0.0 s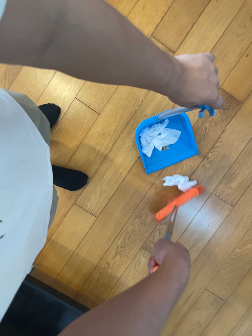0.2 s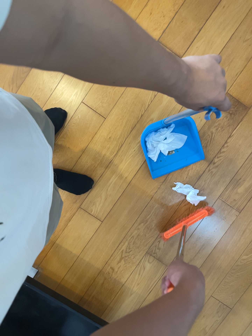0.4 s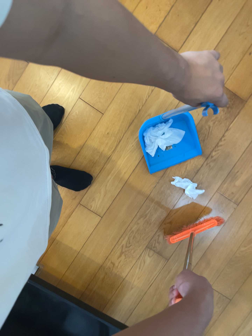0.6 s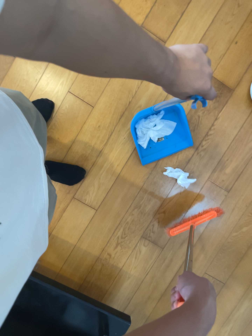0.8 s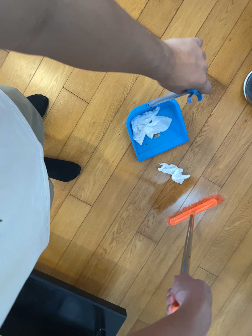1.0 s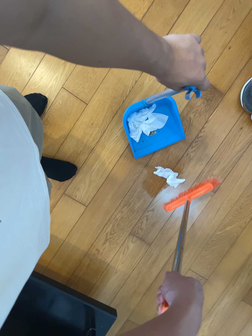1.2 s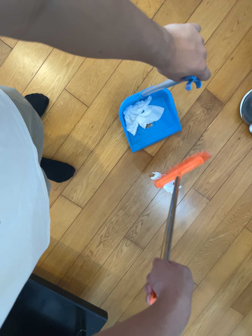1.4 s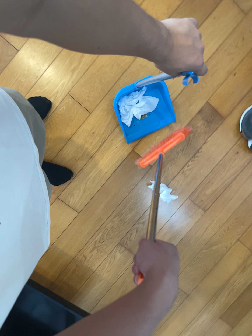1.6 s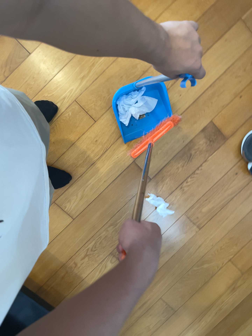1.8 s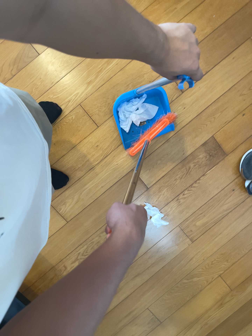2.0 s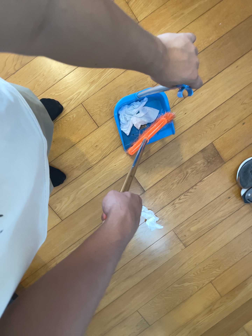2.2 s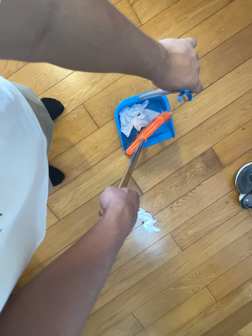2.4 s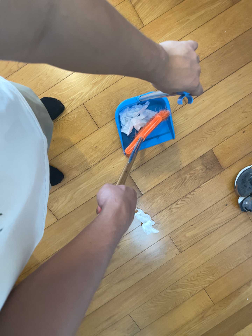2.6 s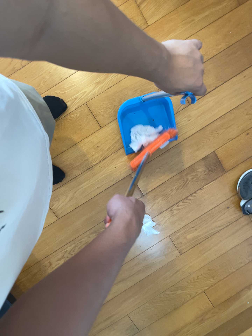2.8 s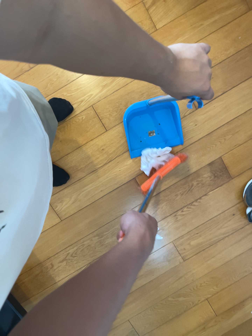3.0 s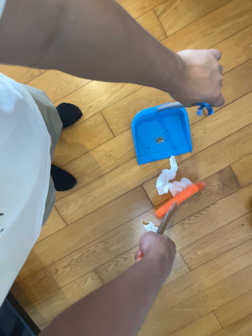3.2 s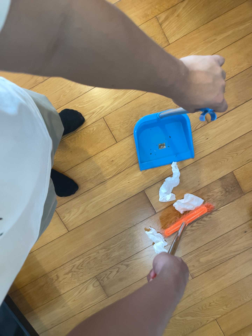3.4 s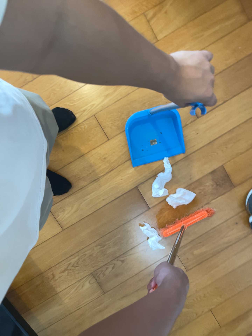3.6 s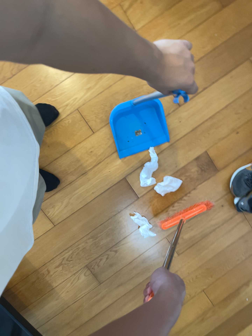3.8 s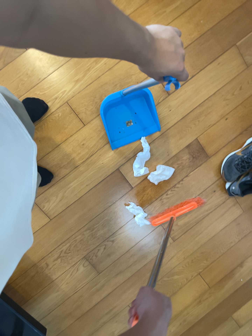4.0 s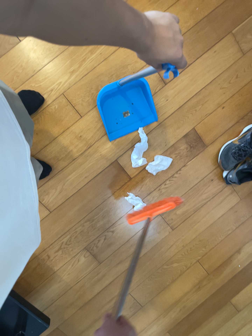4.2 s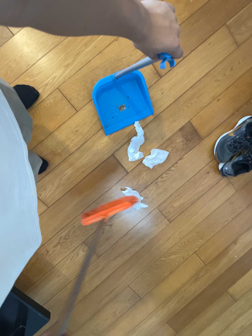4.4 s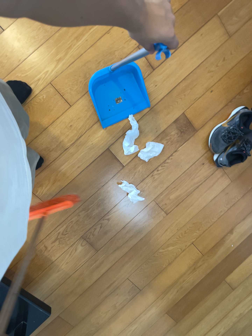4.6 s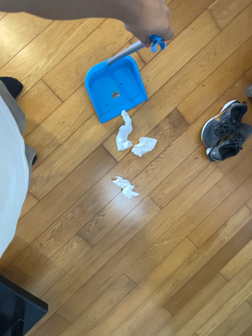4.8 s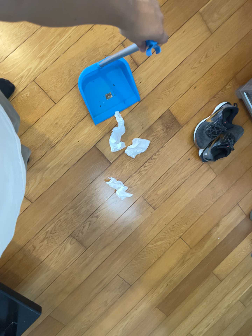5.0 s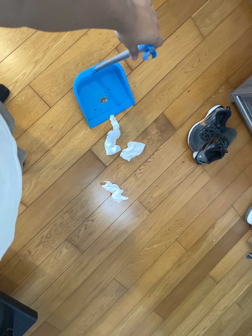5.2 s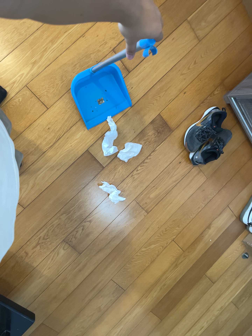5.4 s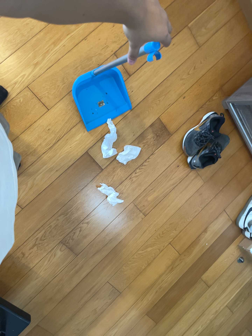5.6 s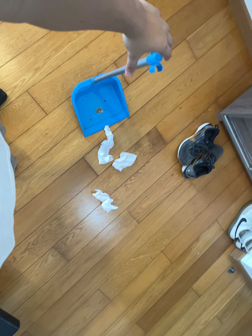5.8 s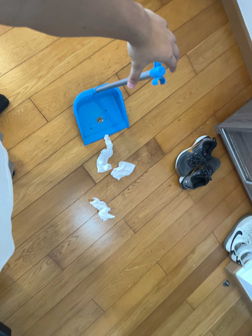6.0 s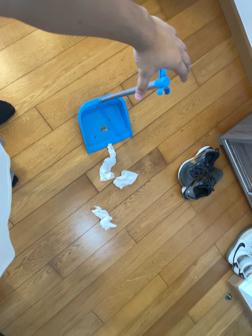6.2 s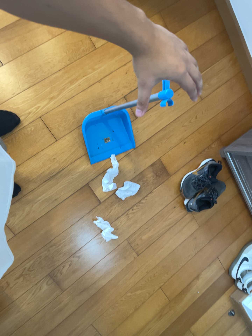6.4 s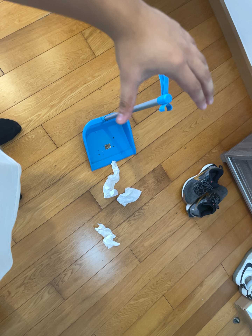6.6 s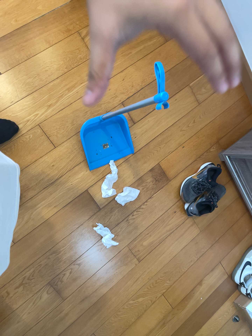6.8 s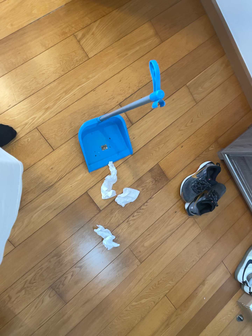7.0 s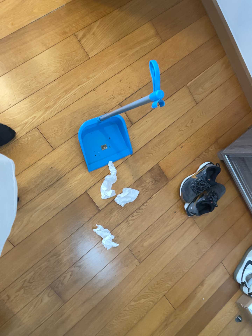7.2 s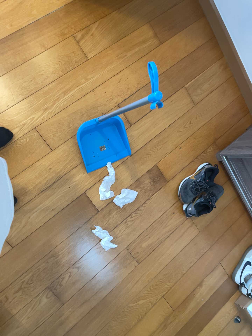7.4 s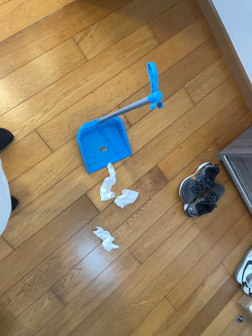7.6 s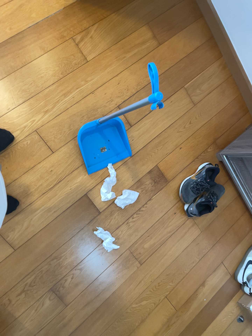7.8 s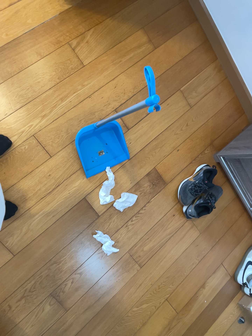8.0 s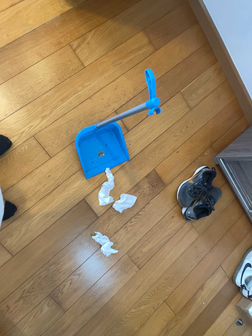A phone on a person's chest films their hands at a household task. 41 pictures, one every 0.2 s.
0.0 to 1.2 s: The camera travels to its left, about 9 cm.
1.2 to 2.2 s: The camera travels toward the top of its view, about 9 cm, so close, fixed things drift downward. It rolls about its line of sight by about 20 degrees, and the scene rotates clockwise.
2.2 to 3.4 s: The camera shifts only a little, or ends up much as it began.
3.4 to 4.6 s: The camera's aim tips toward the bottom of its view by about 10 degrees, and the scene shifts upward. It rolls about its line of sight by about 10 degrees, and the scene rotates counterclockwise.
4.6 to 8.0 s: The camera travels backward, about 9 cm, so what stands in front gets smaller. Its aim tips toward the top of its view by about 15 degrees, and the scene shifts downward.
The film runs backward here.
